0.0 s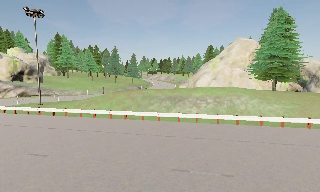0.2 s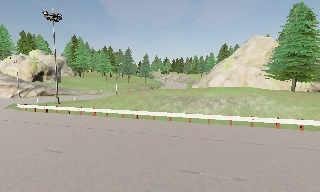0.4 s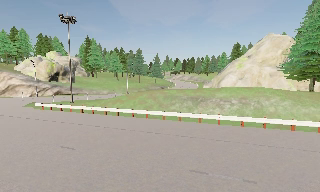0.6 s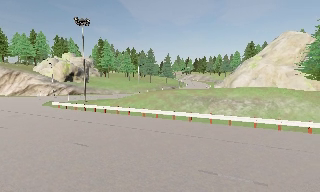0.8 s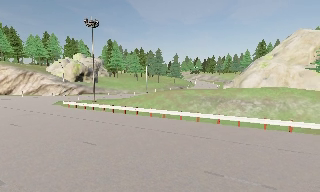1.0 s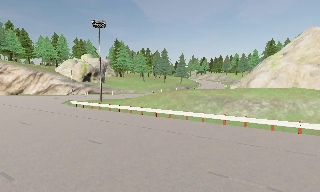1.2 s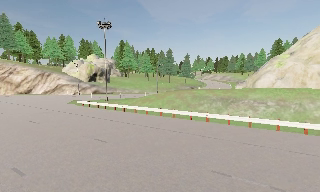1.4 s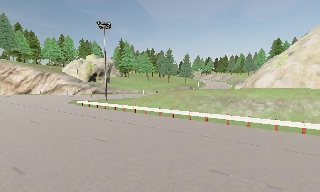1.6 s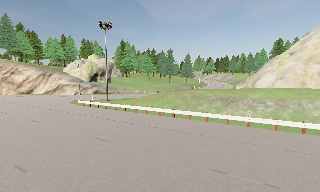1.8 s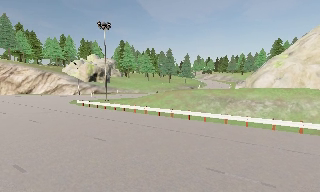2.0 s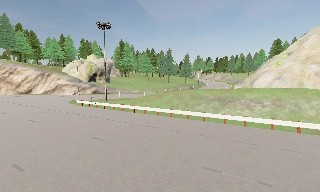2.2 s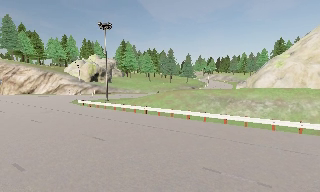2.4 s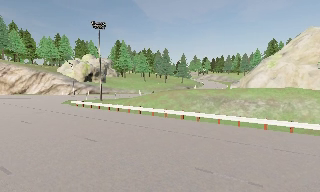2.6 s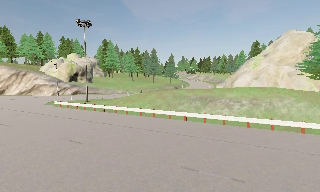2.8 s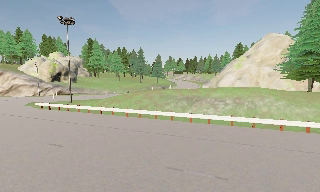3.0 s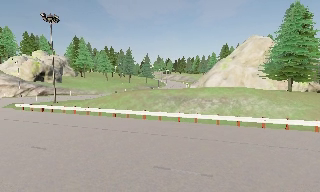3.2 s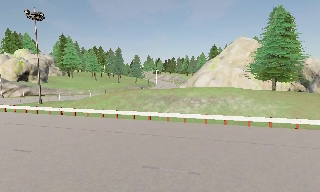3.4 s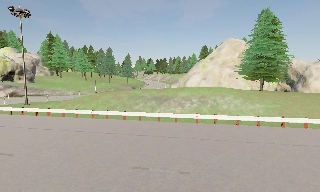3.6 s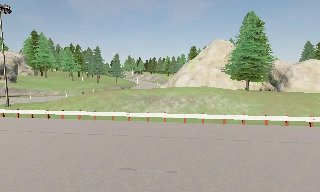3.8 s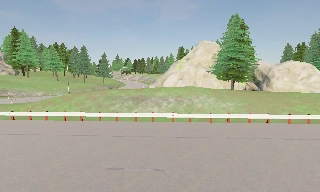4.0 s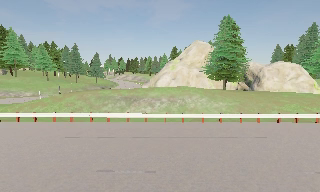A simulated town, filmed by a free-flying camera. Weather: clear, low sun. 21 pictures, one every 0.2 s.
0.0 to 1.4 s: The camera pans to its left, which is counterclockwise from overhead, by about 20 degrees.
1.4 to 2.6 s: The camera shifts only a little, or ends up much as it began.
2.6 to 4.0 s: The camera pans to its right, which is clockwise from overhead, by about 25 degrees. It travels to its right, about 0.5 m, so close, fixed things drift to the left.
The film runs backward here.
